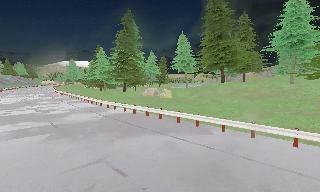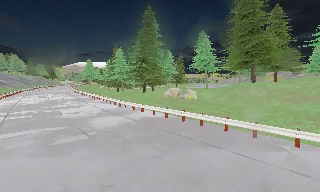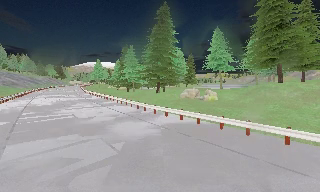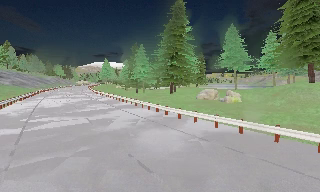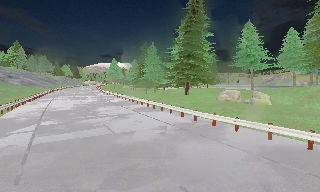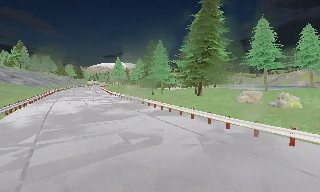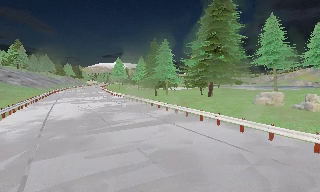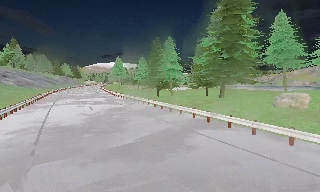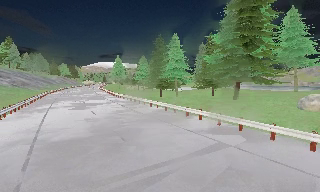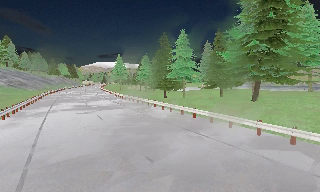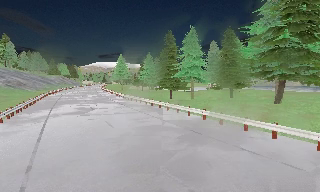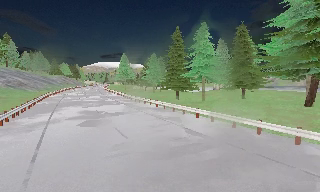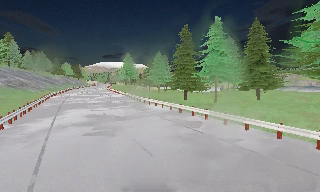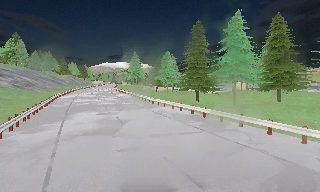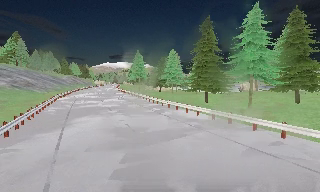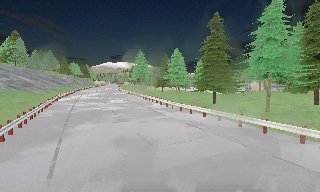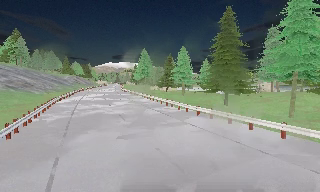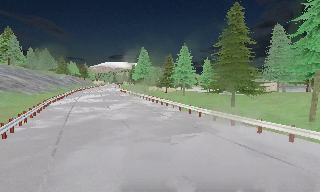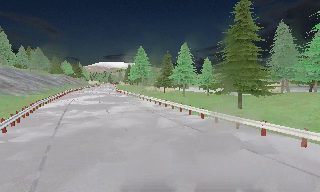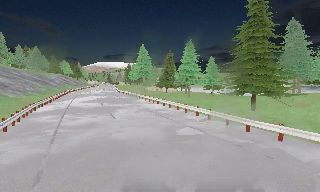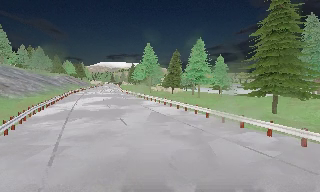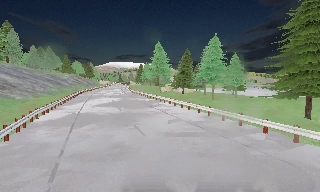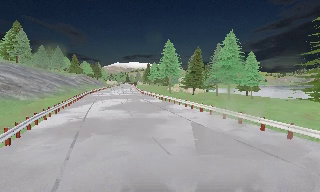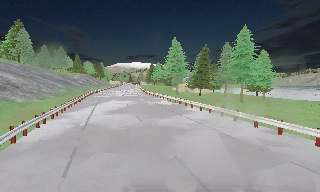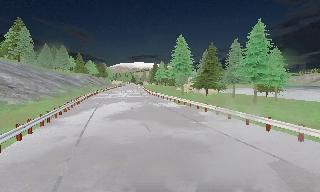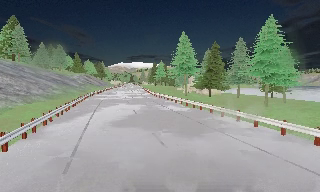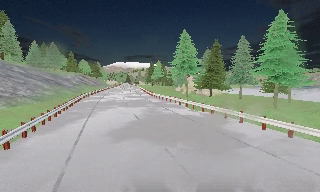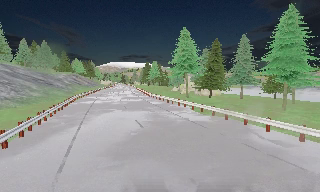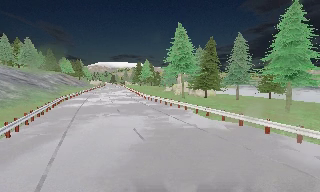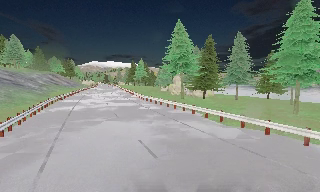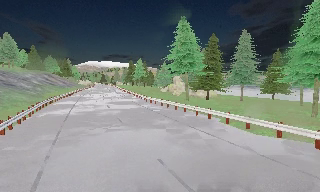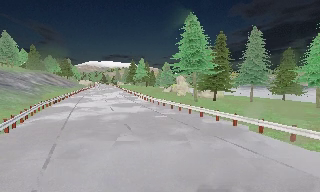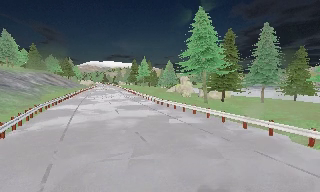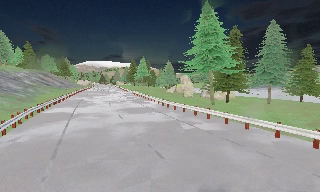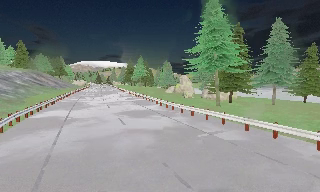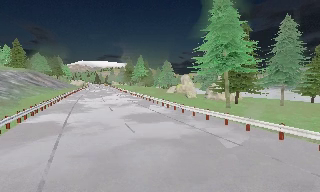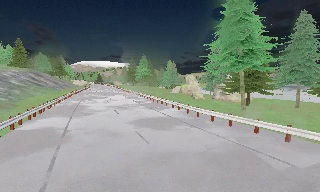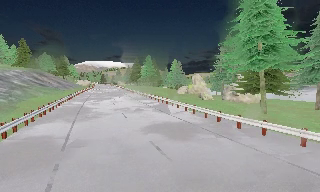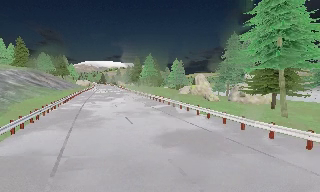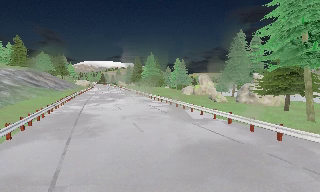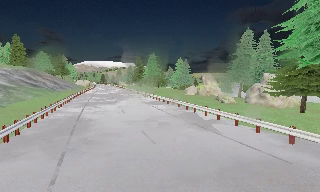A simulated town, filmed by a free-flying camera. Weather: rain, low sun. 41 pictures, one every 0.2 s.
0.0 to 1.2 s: The camera swings to its left by about 10 degrees, and the scene slides to the right. It travels forward and to its left, about 14 m, so what stands in front looms larger.
1.2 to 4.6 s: The camera travels forward and to its left, about 35 m, so what stands in front looms larger.
4.6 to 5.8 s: The camera travels forward, about 13 m, so what stands in front looms larger.
5.8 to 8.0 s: The camera travels forward and to its left, about 20 m, so what stands in front looms larger.
The film runs forward here.
